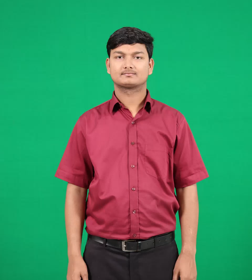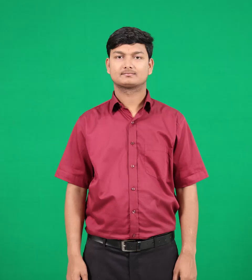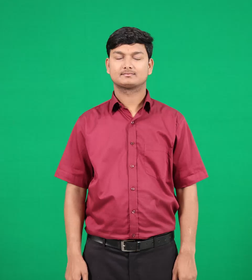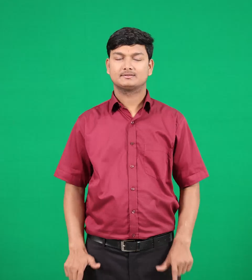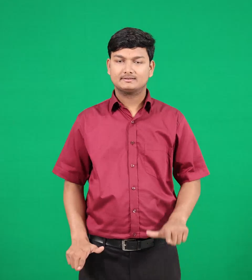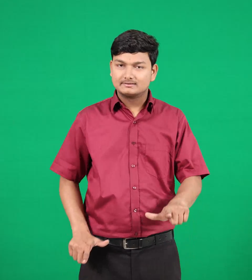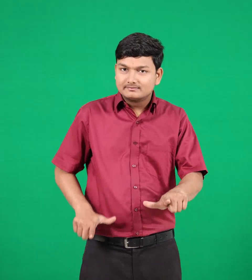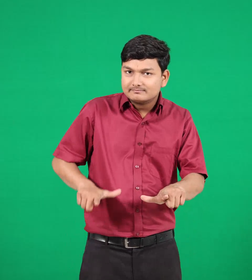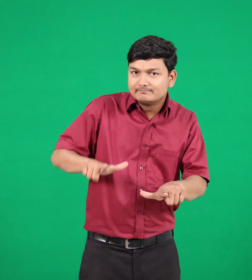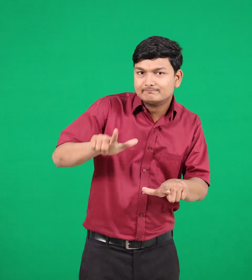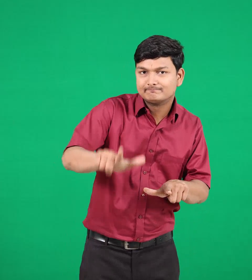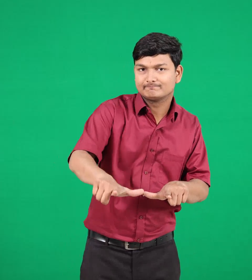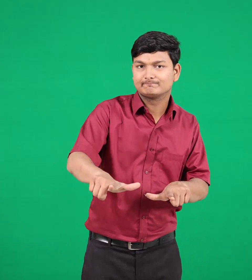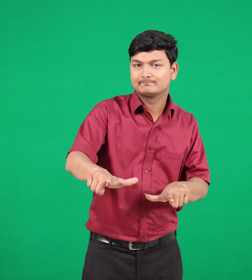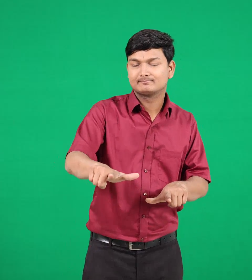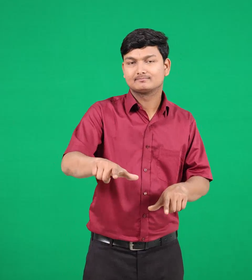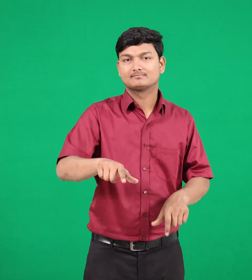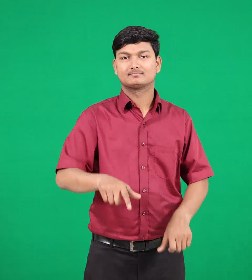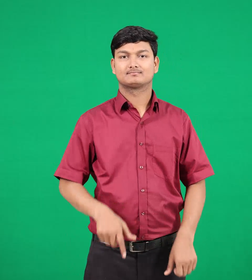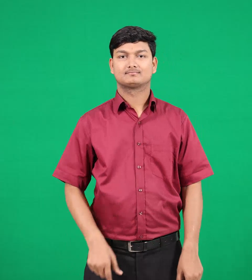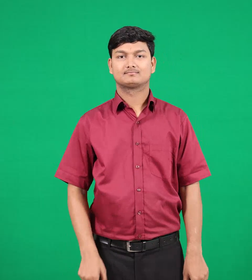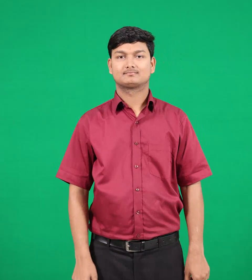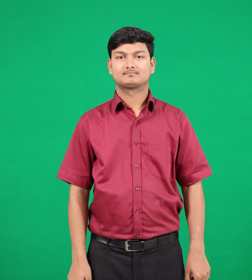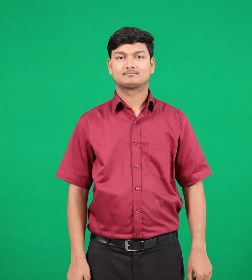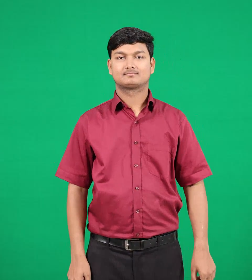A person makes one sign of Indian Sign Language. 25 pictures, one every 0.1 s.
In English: step
